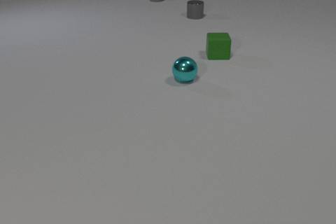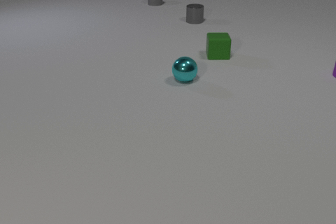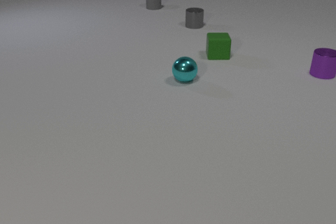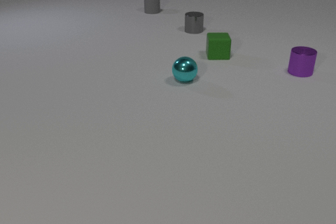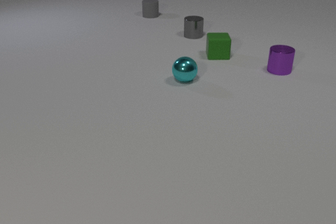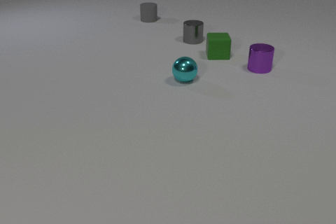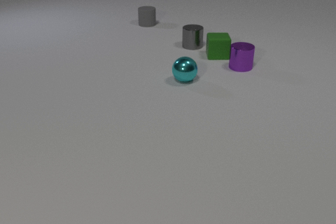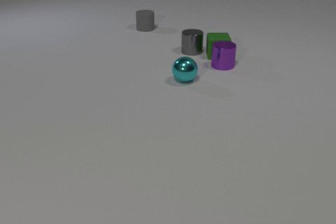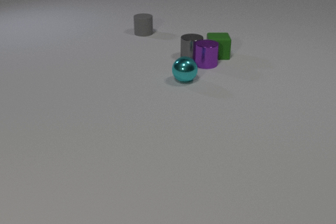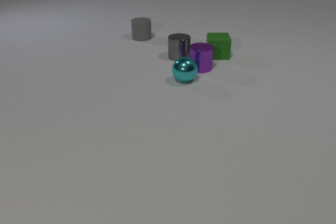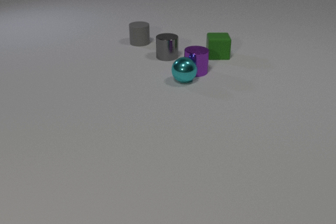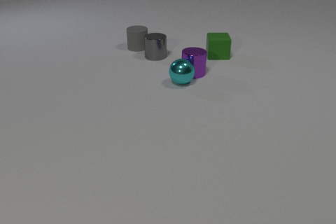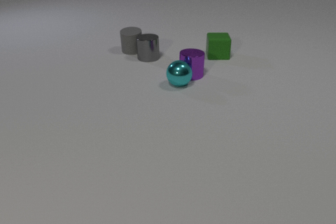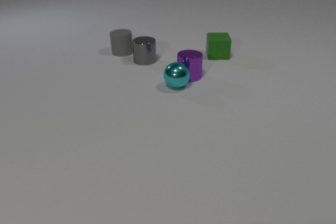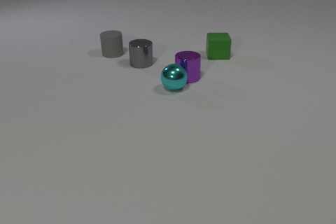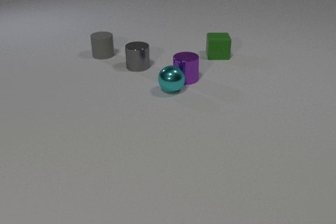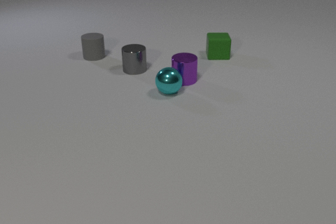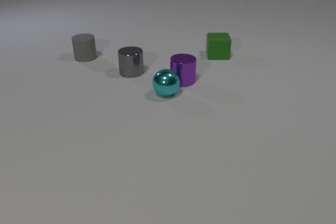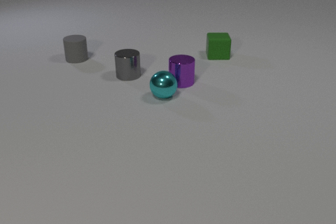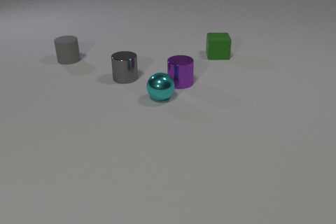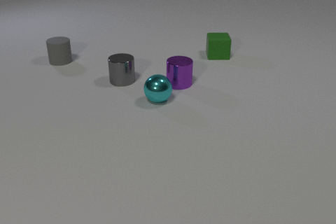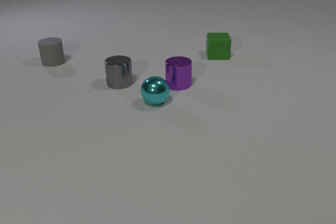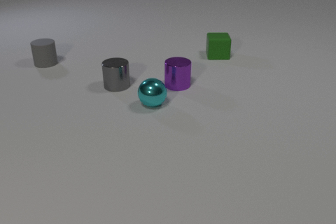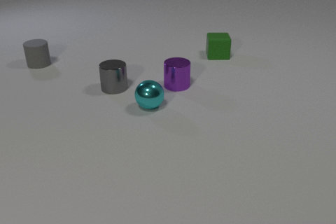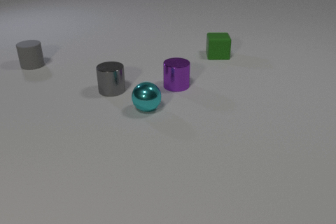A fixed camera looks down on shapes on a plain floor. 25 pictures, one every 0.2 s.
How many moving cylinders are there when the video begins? 2.
How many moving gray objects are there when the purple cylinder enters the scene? 2.
What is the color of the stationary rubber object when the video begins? green.
0.0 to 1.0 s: The purple metal cylinder comes in at the right edge, slides to the left. The gray metal cylinder slides toward the camera. The gray rubber cylinder slides toward the camera.
1.0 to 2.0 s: The purple metal cylinder slides to the left. The gray metal cylinder slides toward the camera and to the left. The gray rubber cylinder slides toward the camera. The purple metal cylinder and the gray metal cylinder collide. The purple metal cylinder and the cyan metal sphere collide.
2.0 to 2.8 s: The purple metal cylinder slides toward the camera and to the left. The gray metal cylinder slides to the left and toward the camera. The gray rubber cylinder slides toward the camera and to the left. The cyan metal sphere rolls toward the camera and to the left. The gray metal cylinder and the gray rubber cylinder collide.
2.8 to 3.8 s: The purple metal cylinder slides toward the camera and to the left. The gray metal cylinder slides toward the camera and to the left. The gray rubber cylinder slides to the left. The cyan metal sphere rolls toward the camera and to the left.
3.8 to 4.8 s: The purple metal cylinder slides toward the camera. The gray metal cylinder slides toward the camera and to the left. The gray rubber cylinder slides to the left. The cyan metal sphere rolls toward the camera and to the left.
